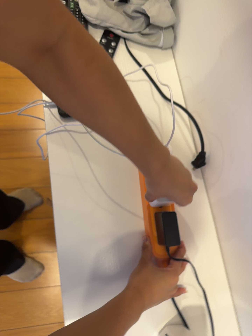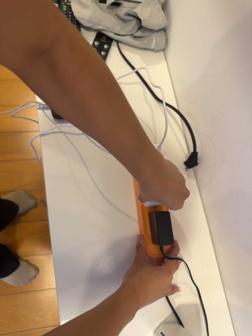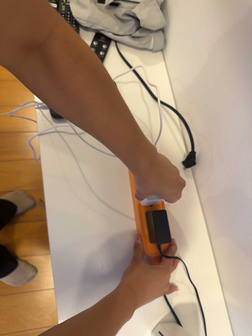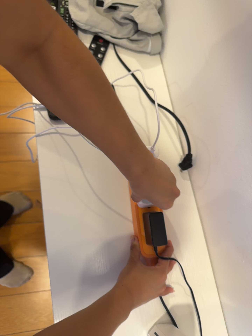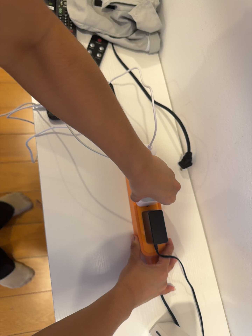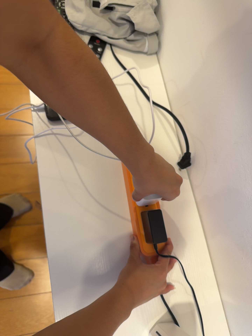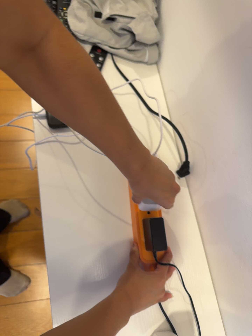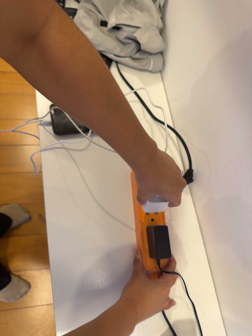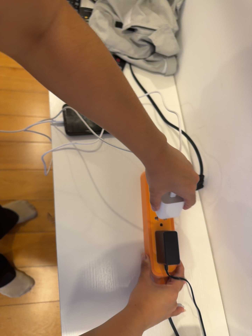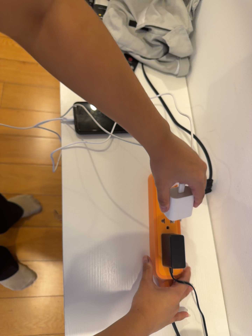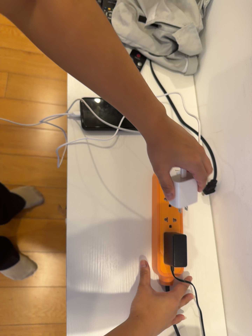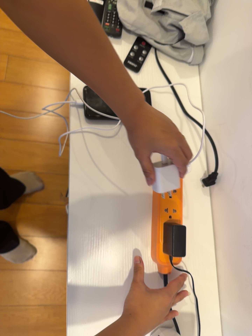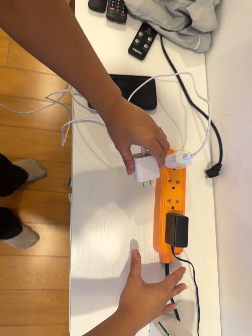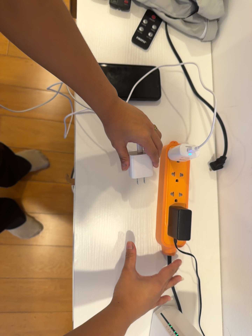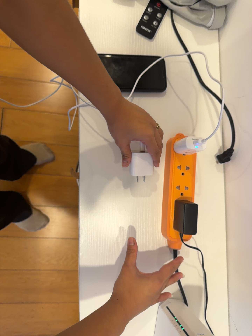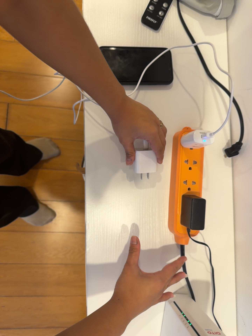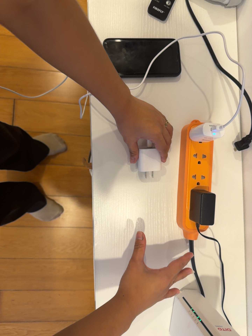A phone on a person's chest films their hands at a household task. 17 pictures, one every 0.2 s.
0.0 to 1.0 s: The camera shifts only a little, or ends up much as it began.
1.0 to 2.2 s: The camera travels to its left, about 7 cm, so close, fixed things drift to the right. It rolls about its line of sight by about 10 degrees, and the scene rotates clockwise.
2.2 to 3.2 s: The camera's aim tips toward the bottom of its view by about 10 degrees, and the scene shifts upward.
The film runs forward here.
